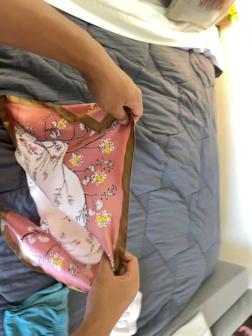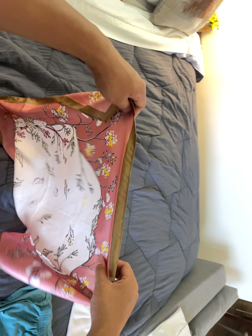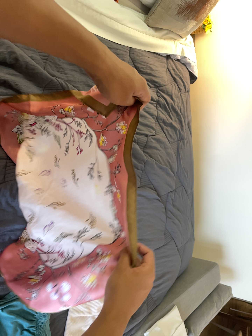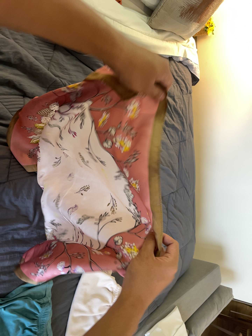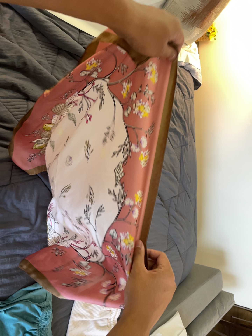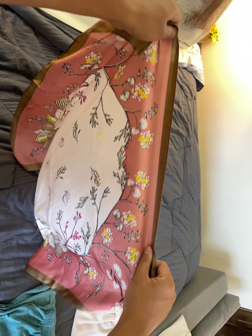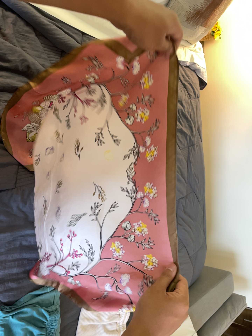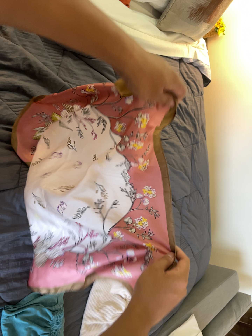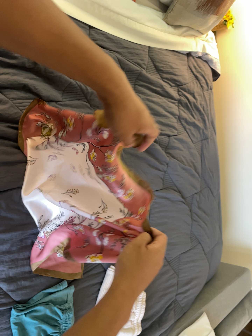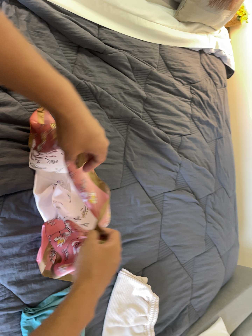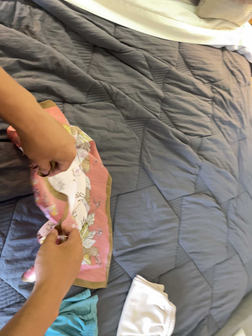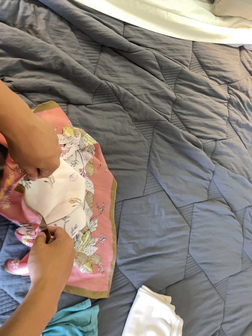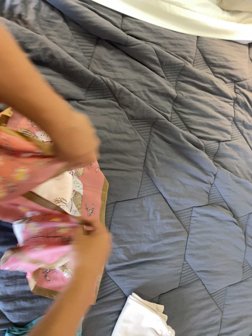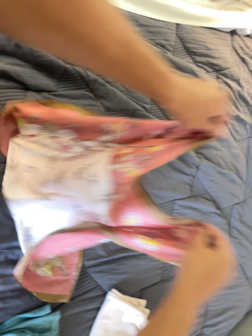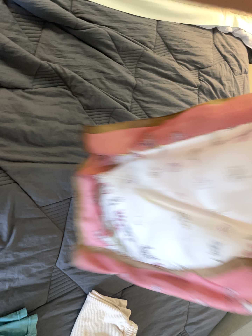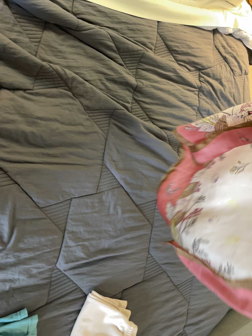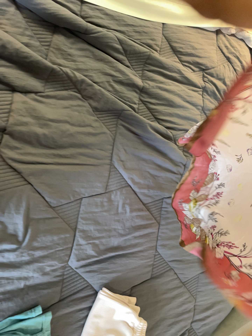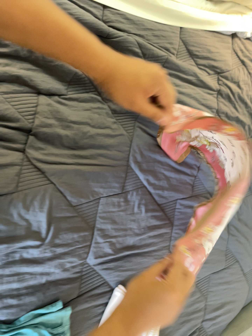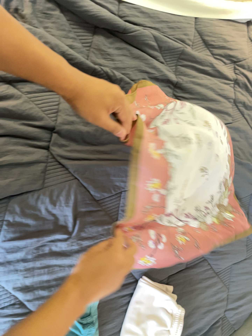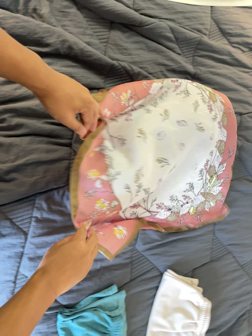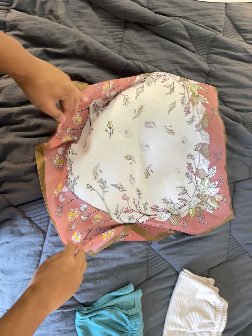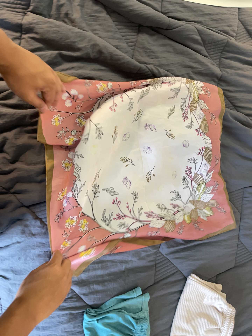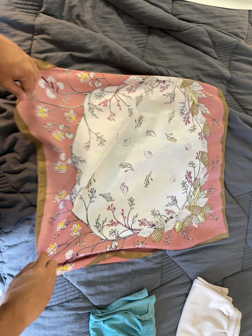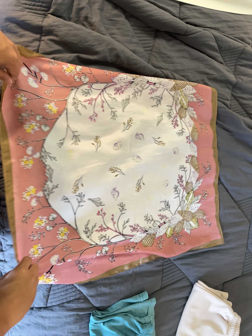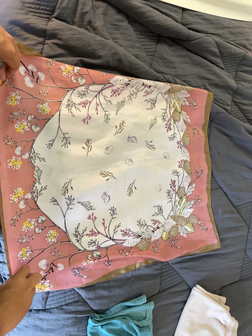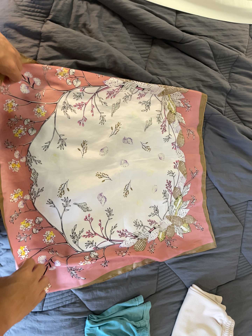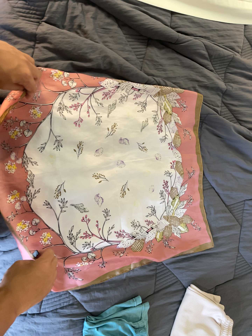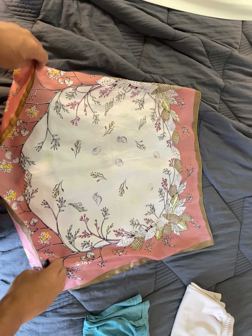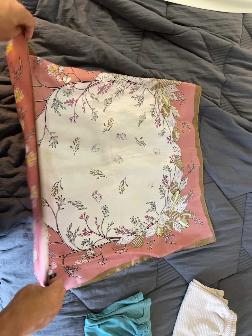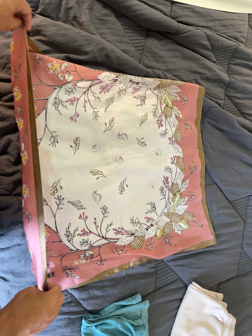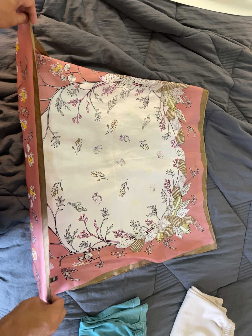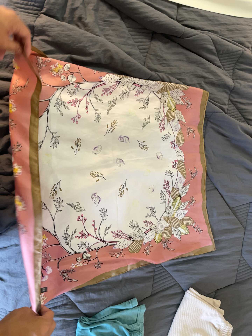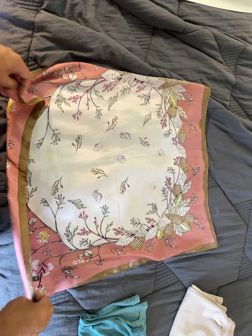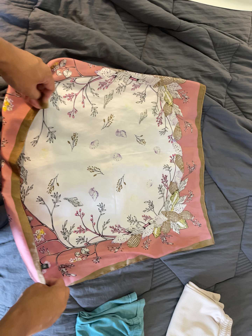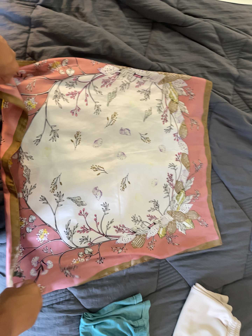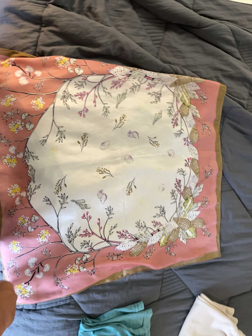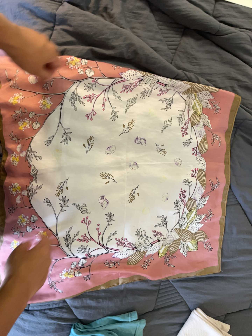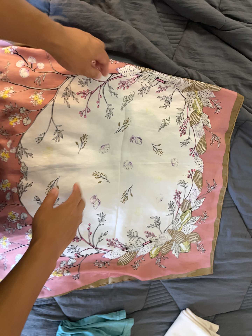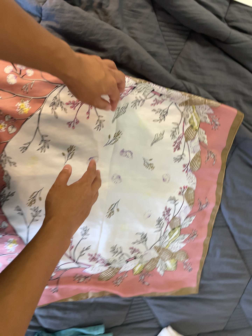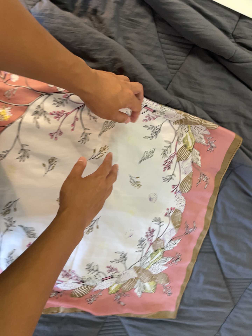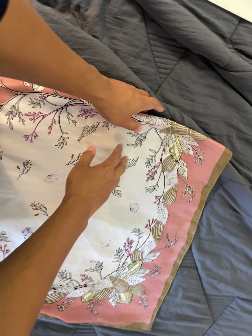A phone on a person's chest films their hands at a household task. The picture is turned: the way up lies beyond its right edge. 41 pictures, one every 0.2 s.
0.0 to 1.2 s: The camera shifts only a little, or ends up much as it began.
1.2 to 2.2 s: The camera pans to its left by about 15 degrees. It travels forward and to its right, about 14 cm, so what stands in front looms larger.
2.2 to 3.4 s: The camera travels to its right, about 8 cm, so close, fixed things drift to the left.
3.4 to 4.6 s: The camera pans to its left by about 10 degrees. It travels to its left, about 10 cm, so close, fixed things drift to the right.
4.6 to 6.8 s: The camera shifts only a little, or ends up much as it began.
6.8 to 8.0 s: The camera pans to its left by about 10 degrees. It travels toward the top of its view, to its right and forward, about 34 cm. Its aim tips toward the bottom of its view by about 10 degrees. It rolls about its line of sight by about 25 degrees, and the scene rotates clockwise.
The film runs forward here.
